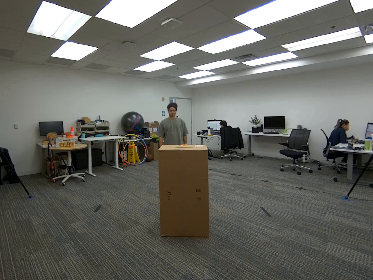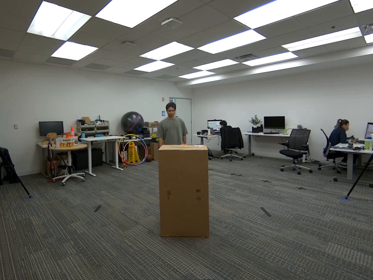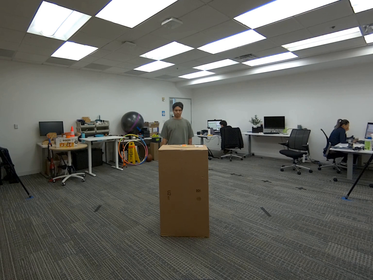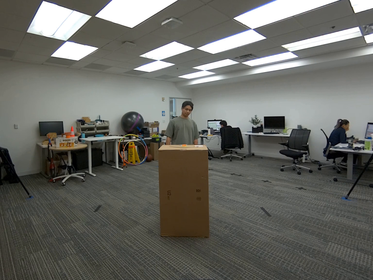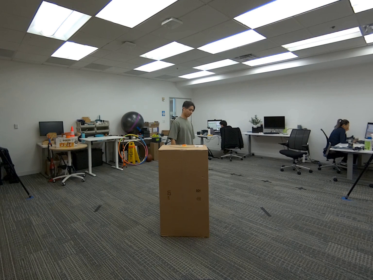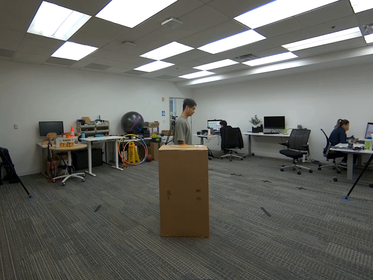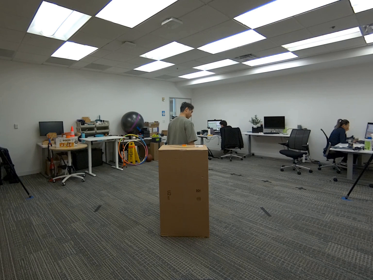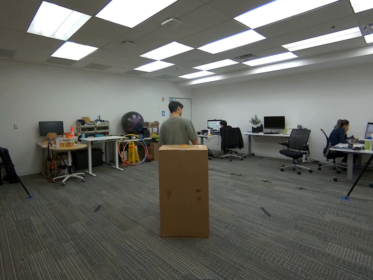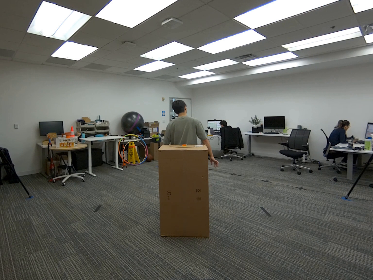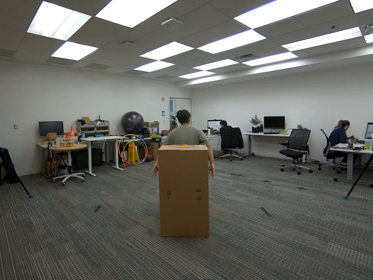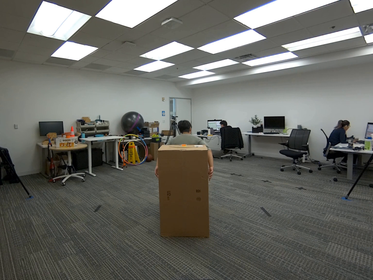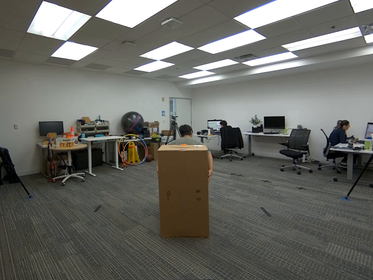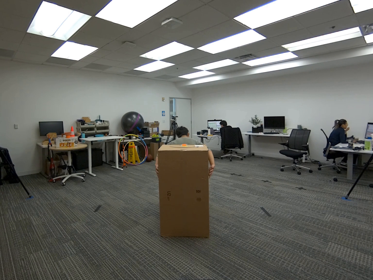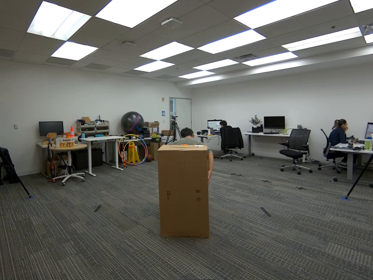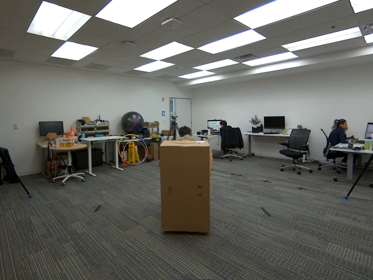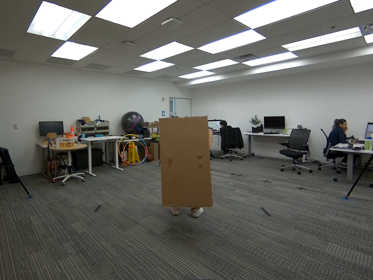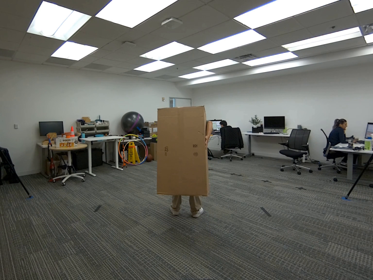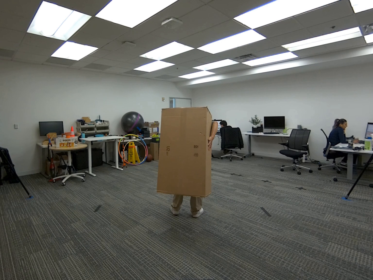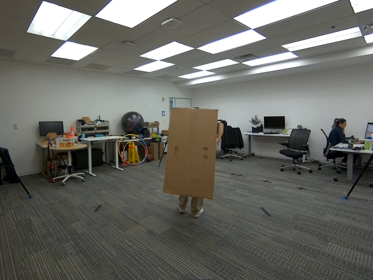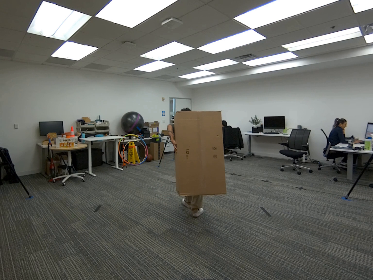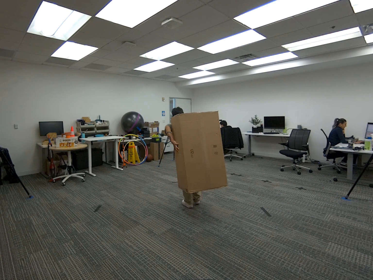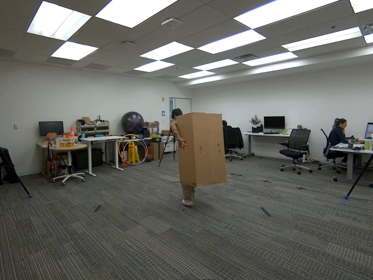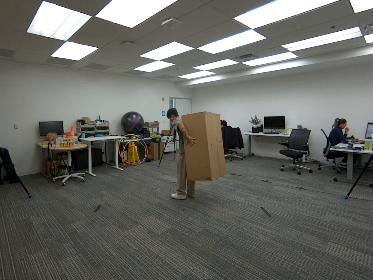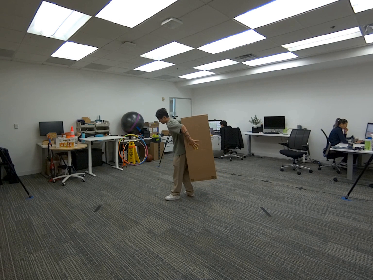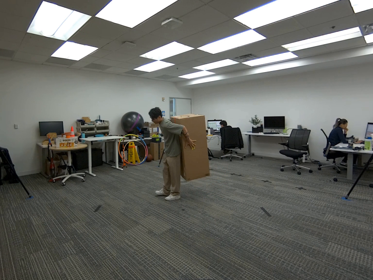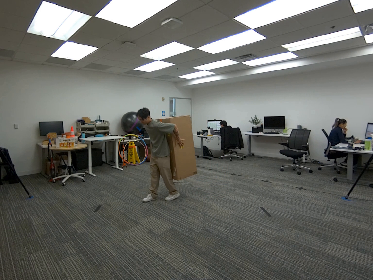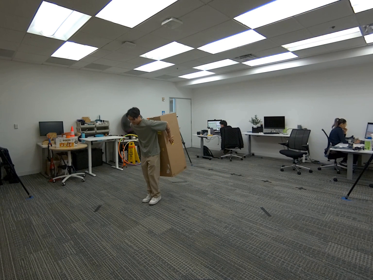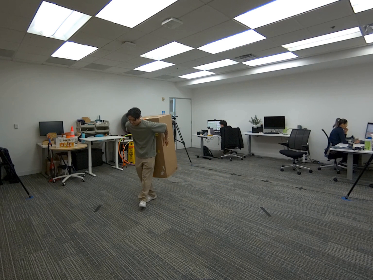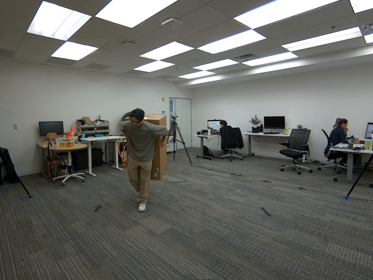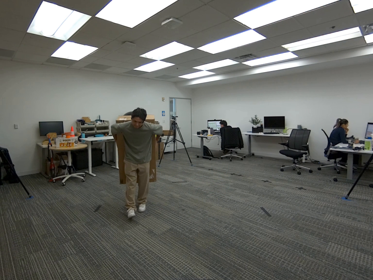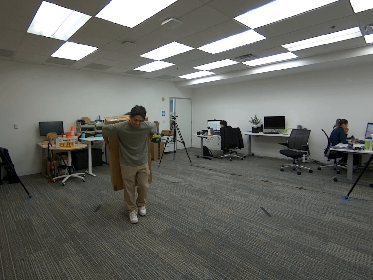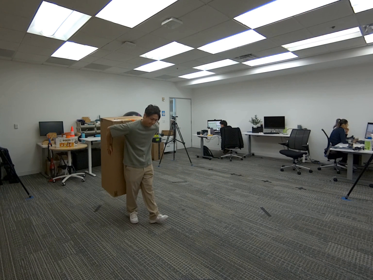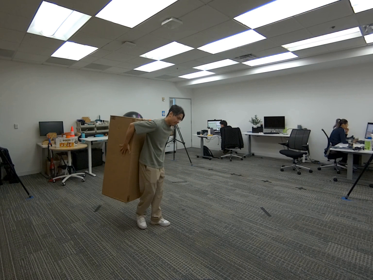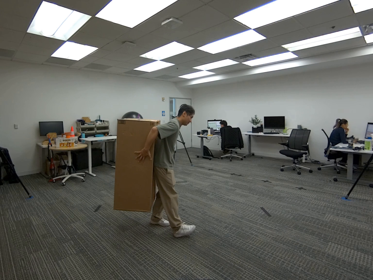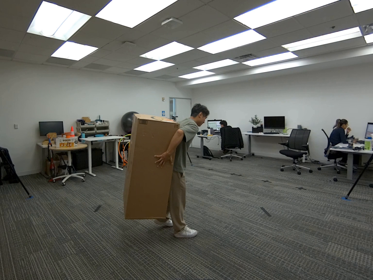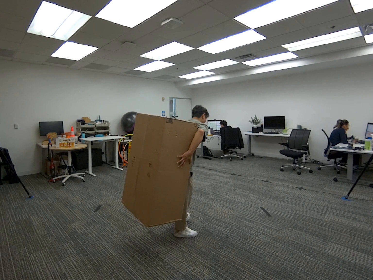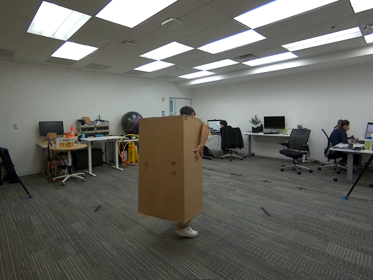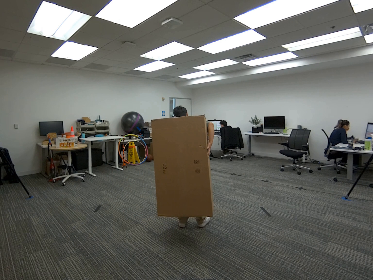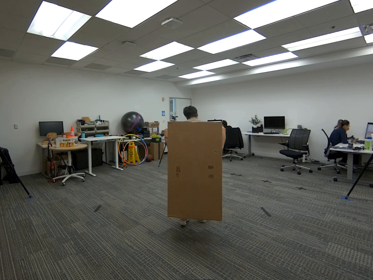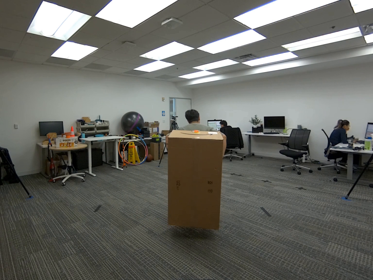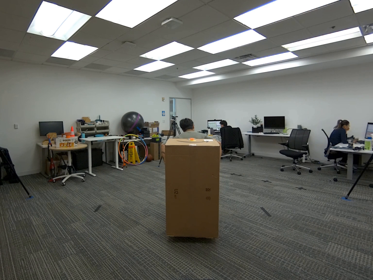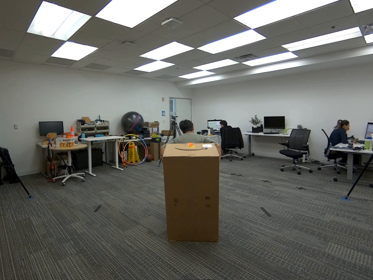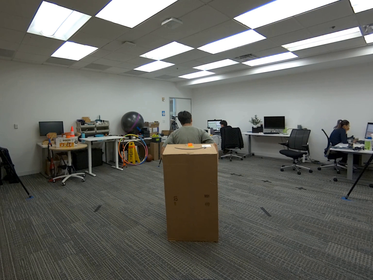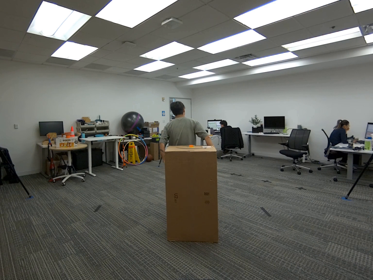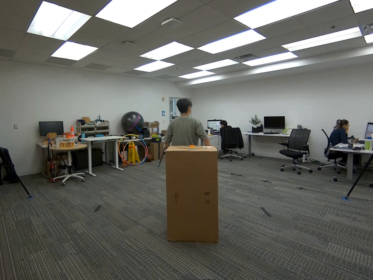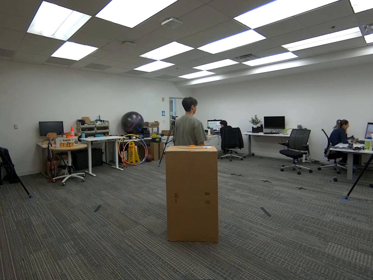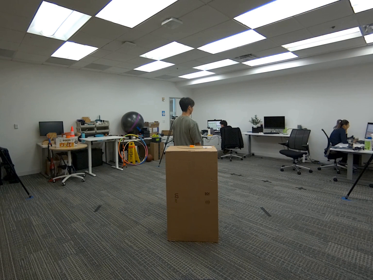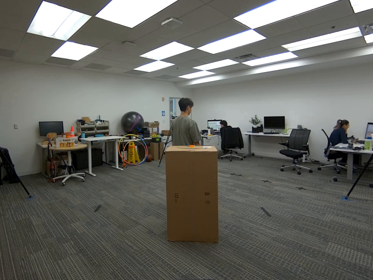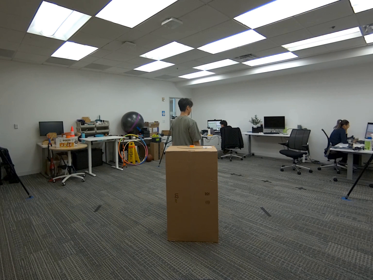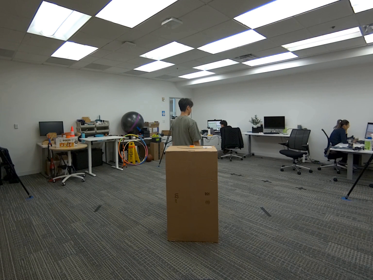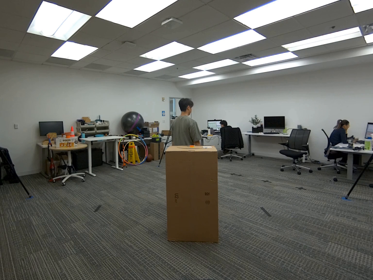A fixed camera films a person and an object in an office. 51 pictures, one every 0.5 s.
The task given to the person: Walk to the giant cardboard box and stand with your back facing it so the box touches your back. Bend your knees slightly and lift the box by pressing it against your back while using both hands to hold it in place. Walk a few steps while maintaining your grip on the box, then lower it and place it back on the ground.
